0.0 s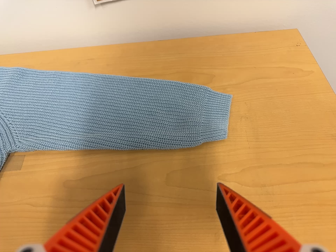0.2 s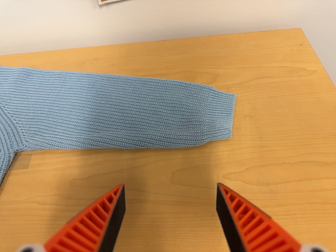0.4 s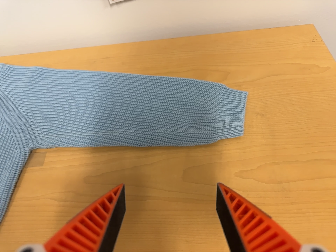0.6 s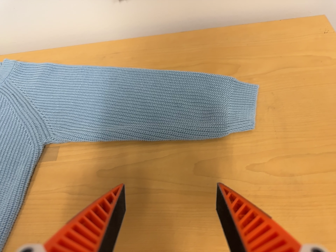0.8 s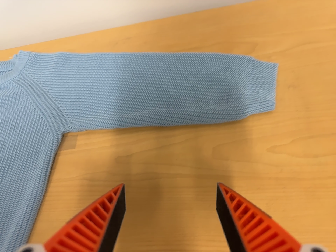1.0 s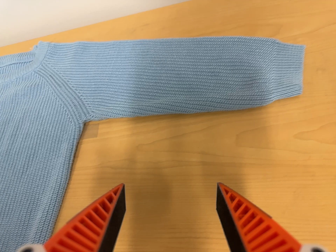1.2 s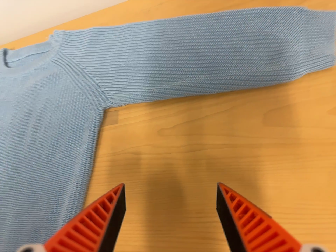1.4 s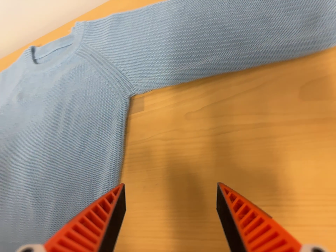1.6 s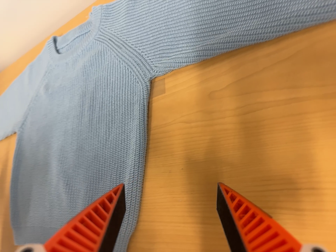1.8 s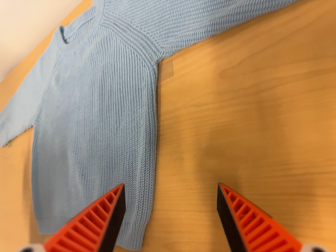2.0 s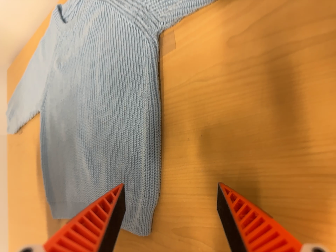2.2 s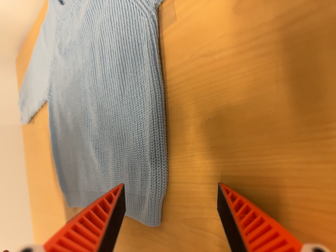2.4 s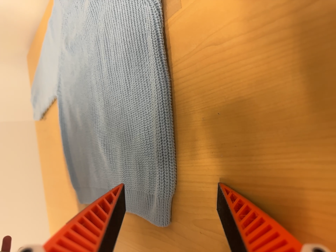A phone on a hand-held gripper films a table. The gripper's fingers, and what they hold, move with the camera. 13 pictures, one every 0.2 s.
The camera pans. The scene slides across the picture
to the right.
The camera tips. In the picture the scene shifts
upward.
0.0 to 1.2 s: The camera pans to its left by about 15 degrees. Its aim tips toward the bottom of its view by about 10 degrees, and the scene shifts upward.
1.2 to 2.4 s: The scene slides to the right, as the camera pans about 30 degrees to its left. It travels forward and to its right, about 12 cm, so what stands in front looms larger. Its aim tips toward the bottom of its view by about 20 degrees, and the scene shifts upward. It rolls about its line of sight by about 15 degrees, and the scene rotates counterclockwise.
The film runs forward here.
